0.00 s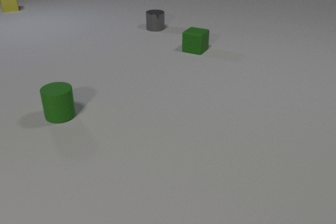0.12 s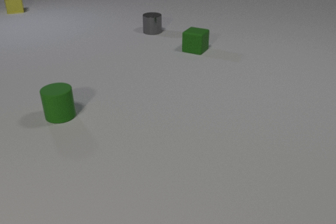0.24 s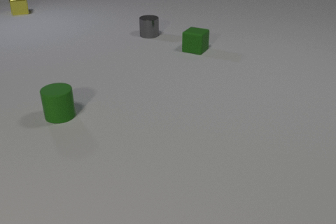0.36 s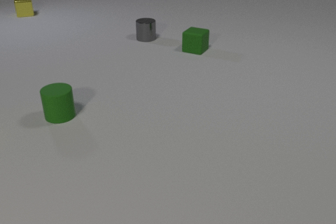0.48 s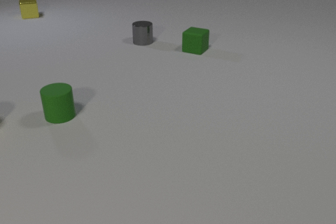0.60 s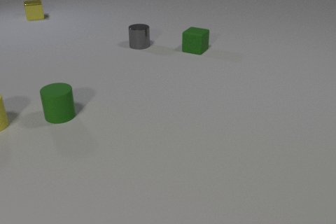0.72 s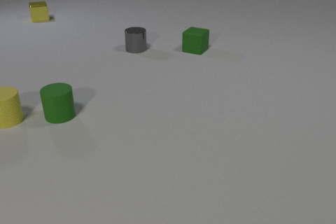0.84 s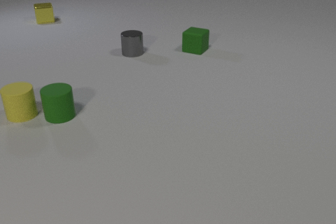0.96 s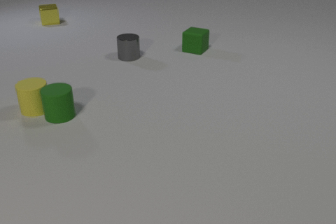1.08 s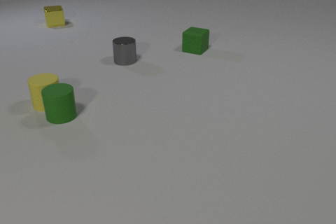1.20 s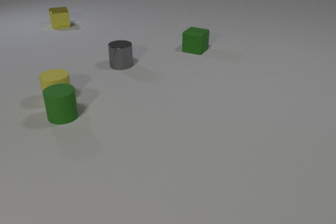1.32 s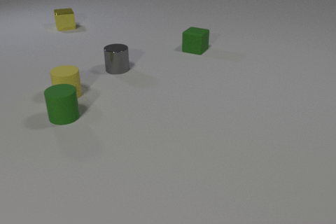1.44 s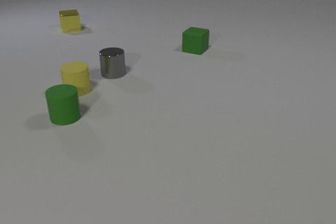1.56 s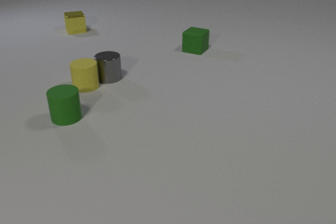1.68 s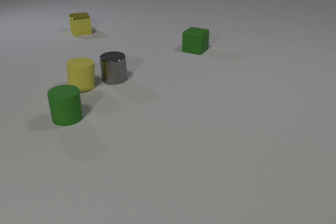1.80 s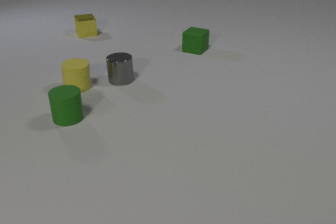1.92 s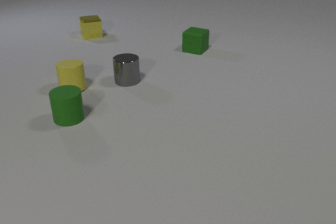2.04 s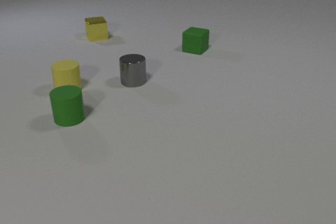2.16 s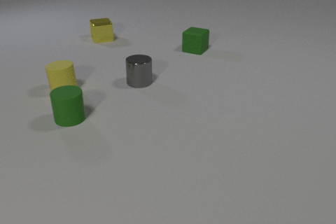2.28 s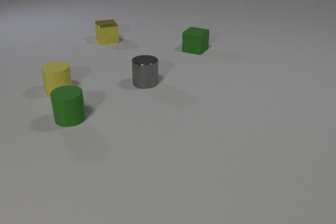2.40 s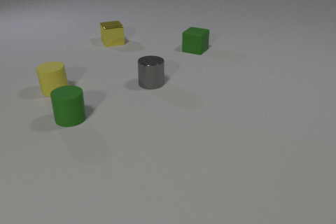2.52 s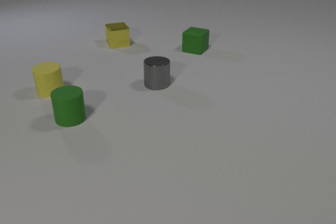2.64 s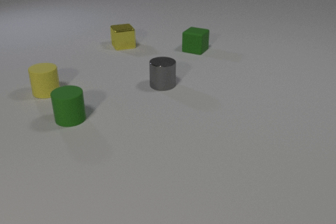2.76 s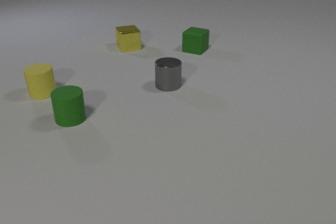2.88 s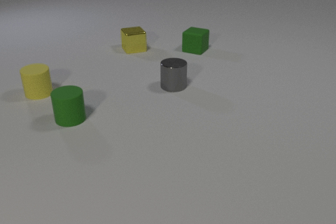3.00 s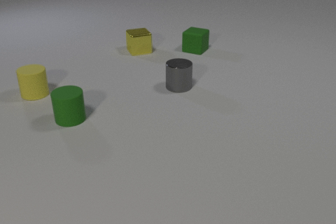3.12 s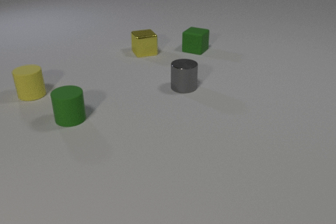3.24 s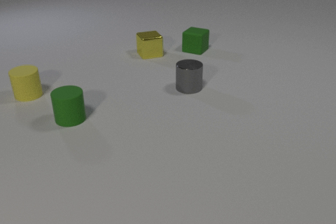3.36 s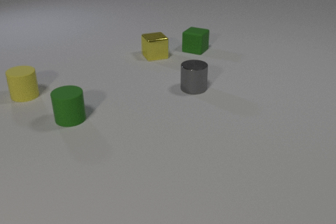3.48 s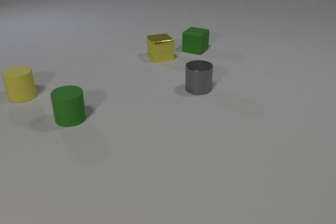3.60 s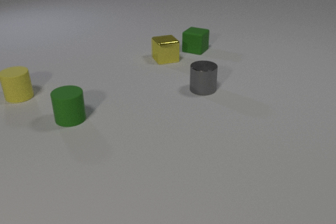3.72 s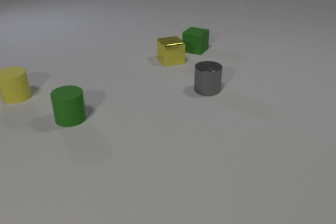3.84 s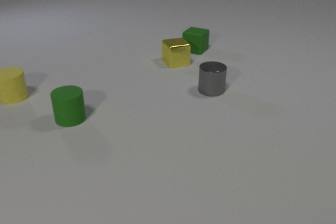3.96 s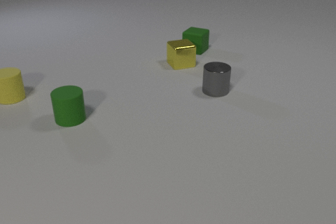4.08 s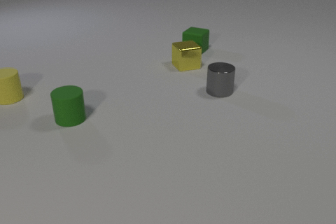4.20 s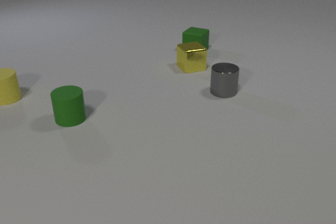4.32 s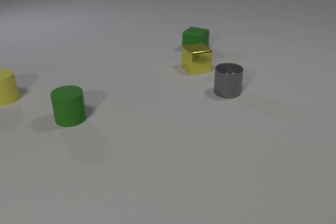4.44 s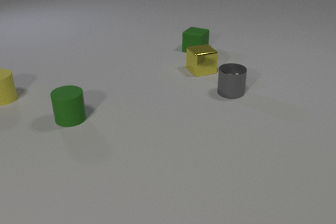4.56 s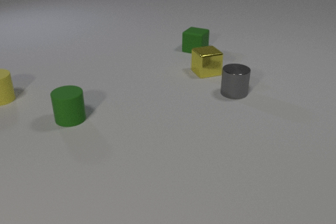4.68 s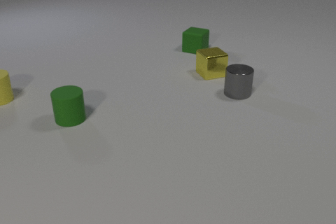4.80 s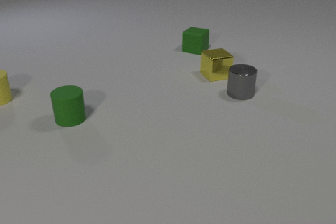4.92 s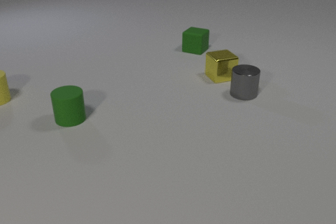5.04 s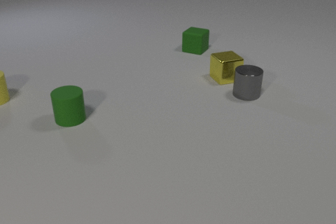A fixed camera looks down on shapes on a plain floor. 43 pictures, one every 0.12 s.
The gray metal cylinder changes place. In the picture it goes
toward the camera.
0.00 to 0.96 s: The gray metal cylinder slides toward the camera. The yellow rubber cylinder comes in at the left edge, slides to the right and away from the camera. The yellow metal cube slides toward the camera and to the right. The yellow rubber cylinder and the green rubber cylinder collide.
0.96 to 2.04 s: The gray metal cylinder slides toward the camera. The yellow rubber cylinder slides away from the camera and to the right. The yellow metal cube slides toward the camera and to the right. The green rubber cylinder slides to the right and toward the camera. The gray metal cylinder and the yellow rubber cylinder collide.
2.04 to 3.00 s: The gray metal cylinder slides to the right. The yellow rubber cylinder slides to the left. The yellow metal cube slides toward the camera and to the right.
3.00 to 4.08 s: The gray metal cylinder slides to the right. The yellow rubber cylinder slides to the left. The yellow metal cube slides to the right and toward the camera.
4.08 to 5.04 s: The gray metal cylinder slides to the right. The yellow rubber cylinder slides to the left. The yellow metal cube slides to the right and toward the camera.
Are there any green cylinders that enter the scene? no.
How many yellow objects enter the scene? 1.
What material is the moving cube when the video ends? metal.
